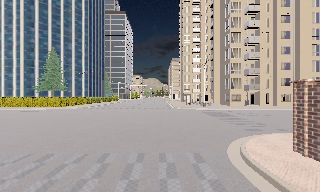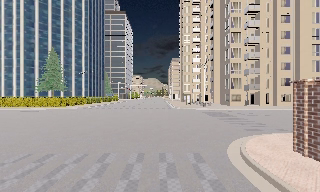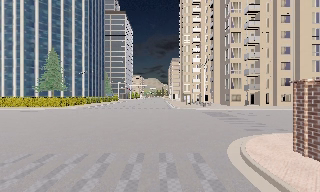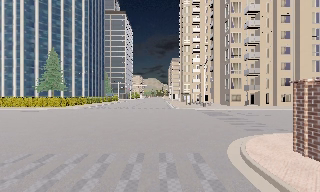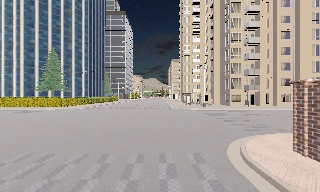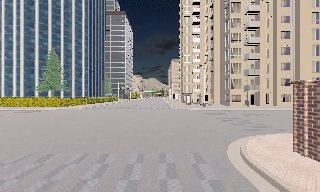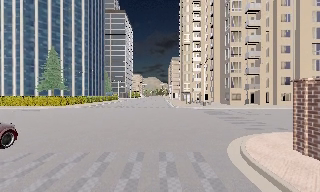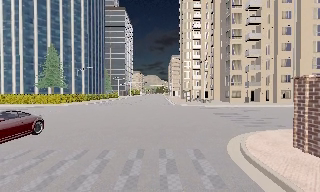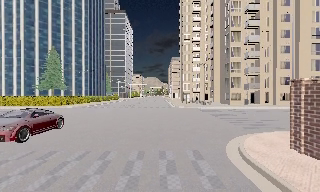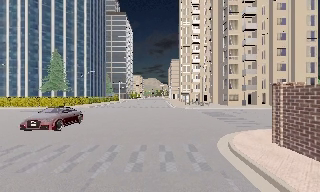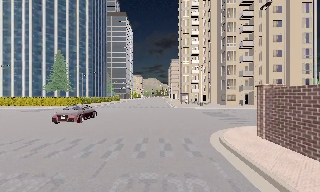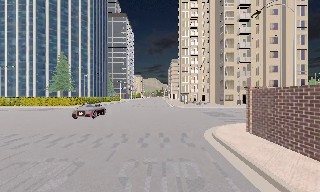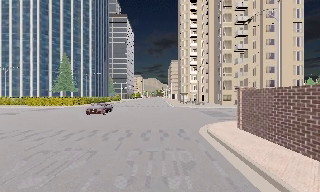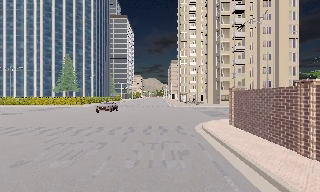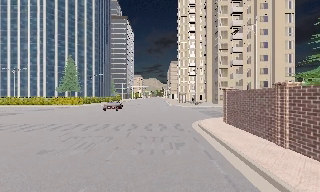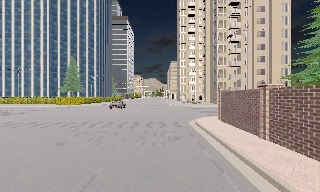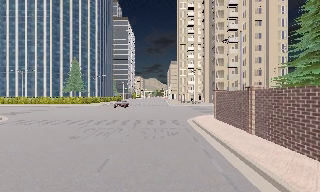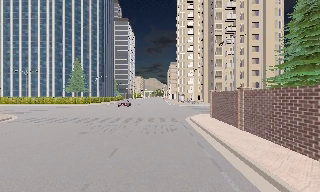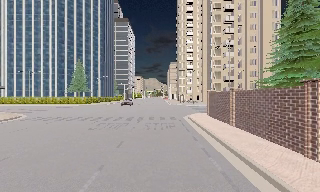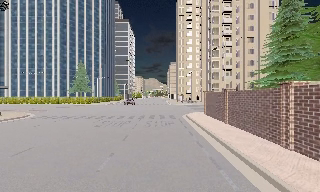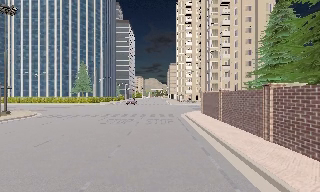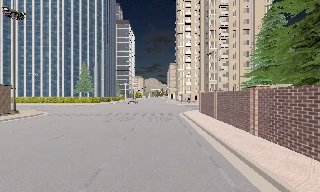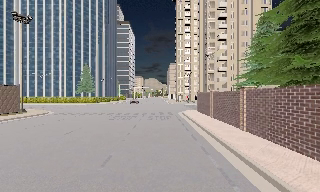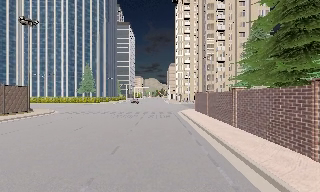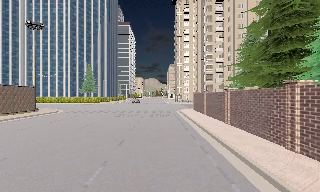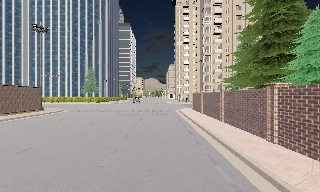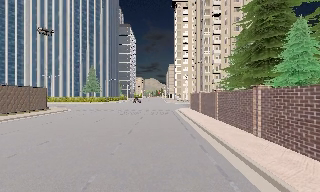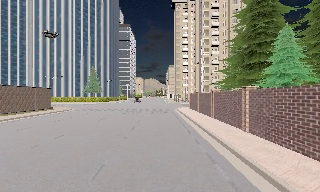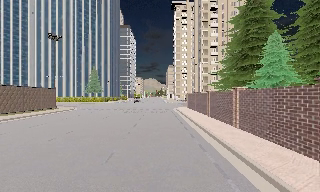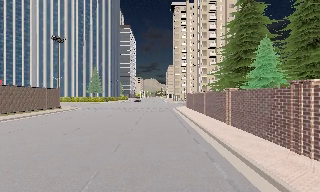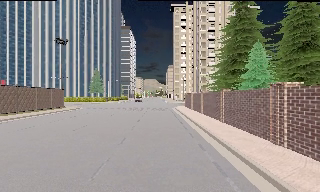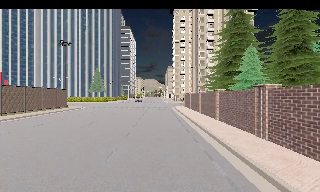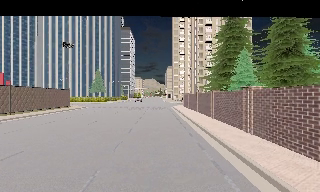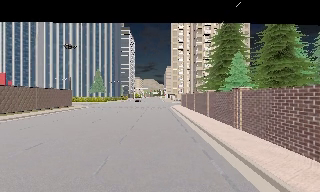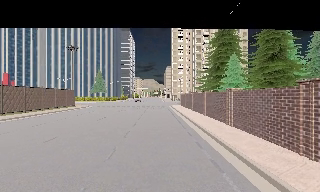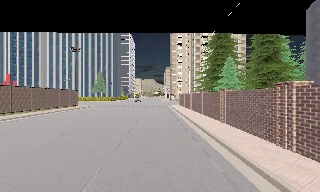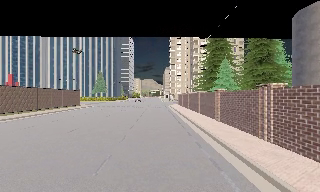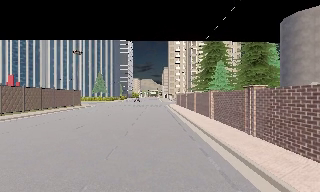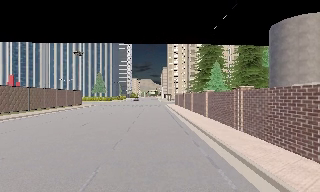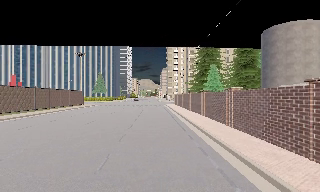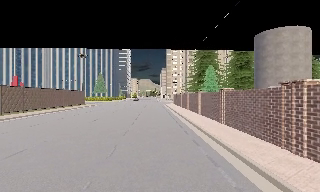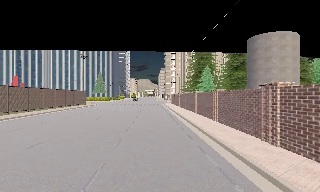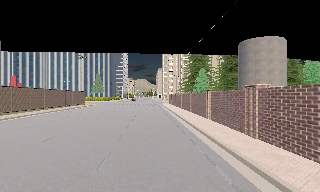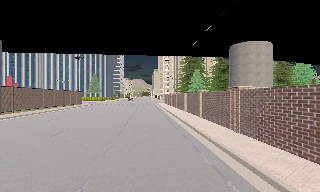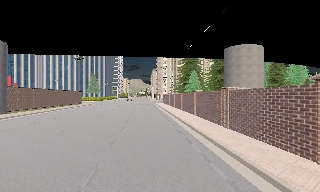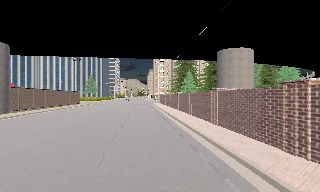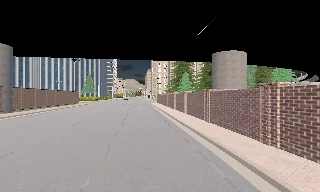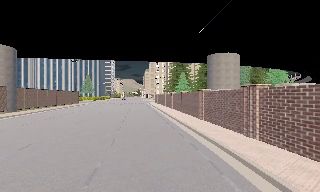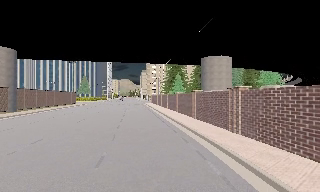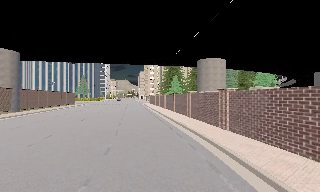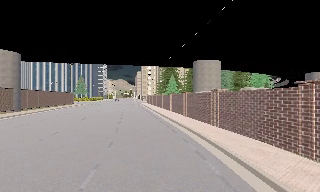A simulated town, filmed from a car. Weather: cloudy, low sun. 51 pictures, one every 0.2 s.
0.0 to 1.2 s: The camera keeps its place and its aim.
1.2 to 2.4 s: The camera travels backward, about 4 m, so what stands in front gets smaller. It gains speed.
2.4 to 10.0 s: The camera pans to its right, which is clockwise from overhead, by about 10 degrees. It travels backward, about 40 m, so what stands in front gets smaller.
The film runs backward here.
